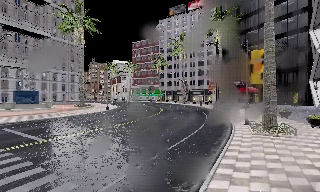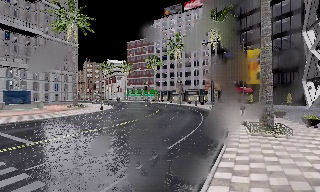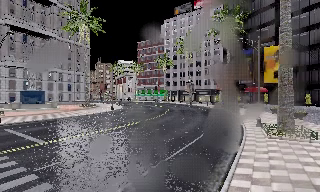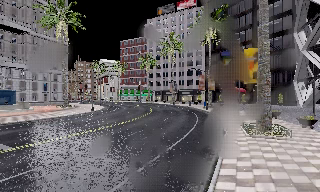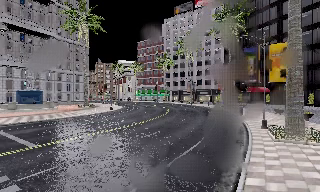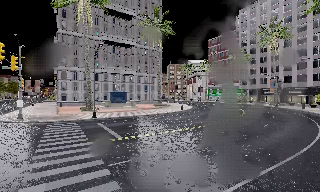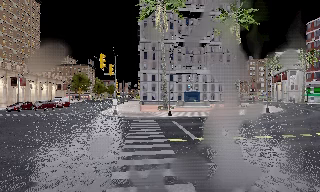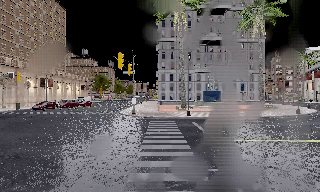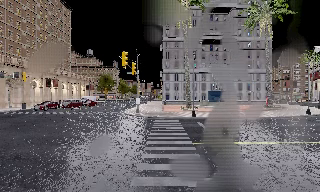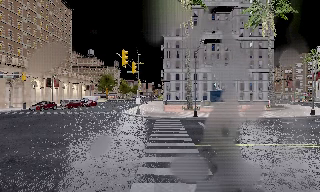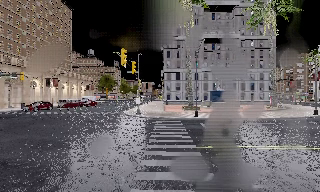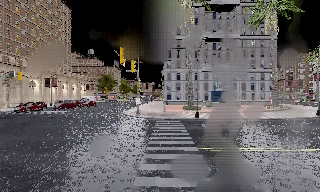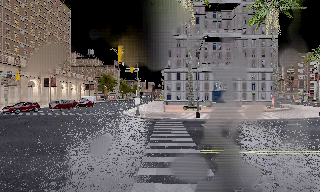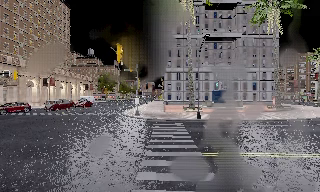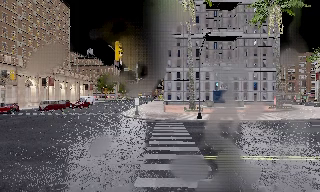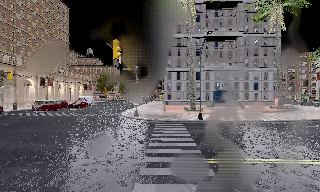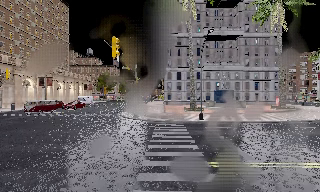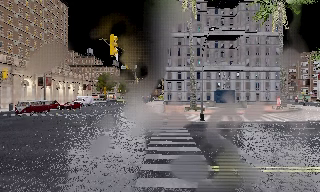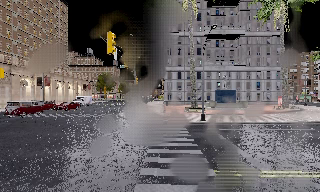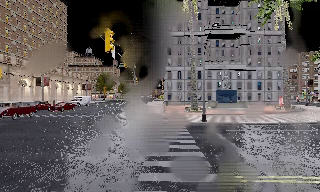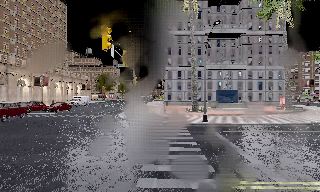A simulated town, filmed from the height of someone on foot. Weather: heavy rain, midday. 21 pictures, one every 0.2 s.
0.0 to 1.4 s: The camera swings to its left by about 60 degrees, and the scene slides to the right. It travels forward, about 2.5 m.
1.4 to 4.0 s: The camera travels forward, about 4.5 m, so what stands in front looms larger.
The film runs forward here.
